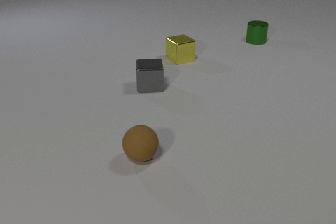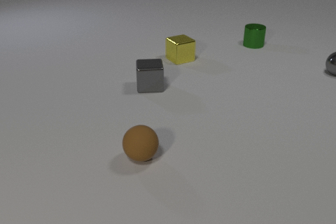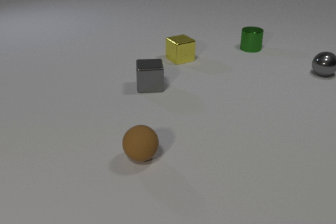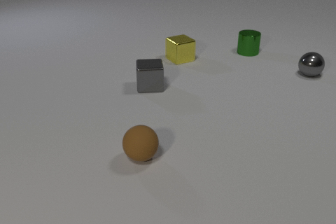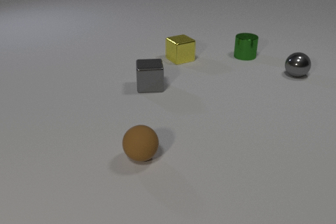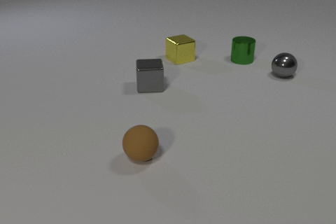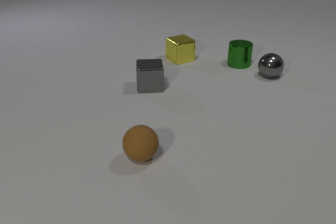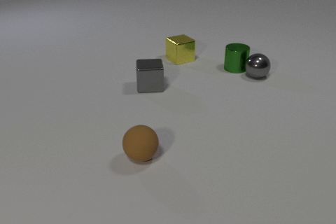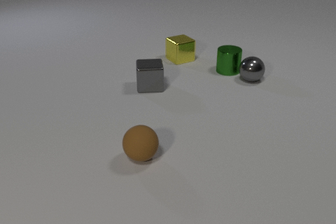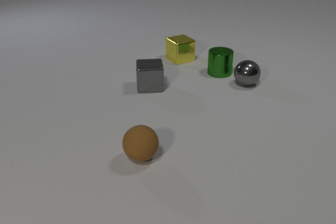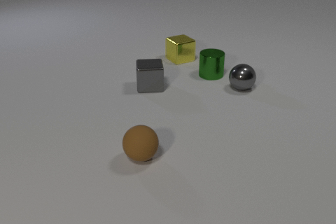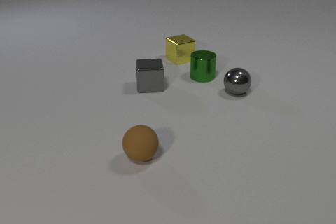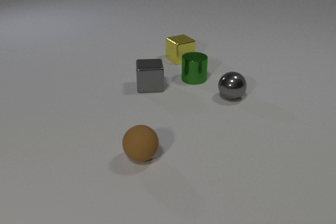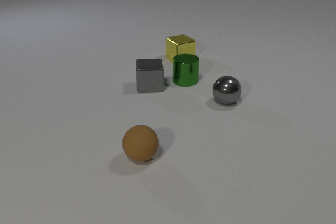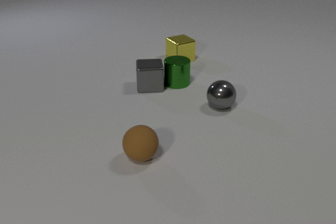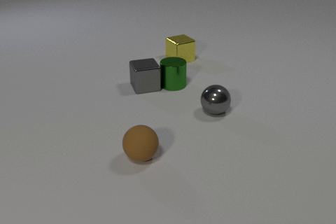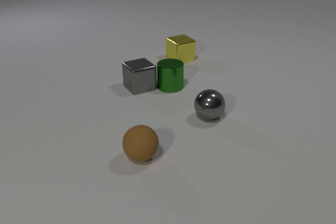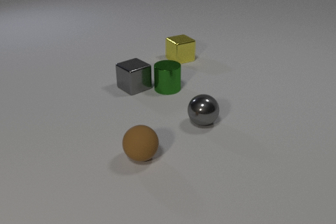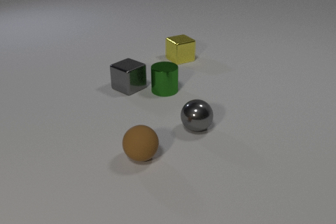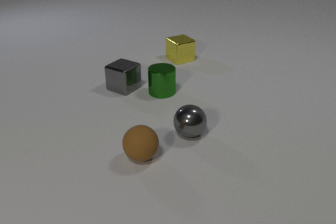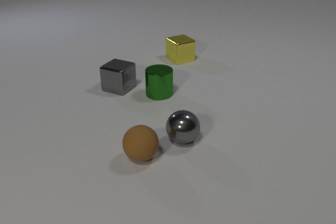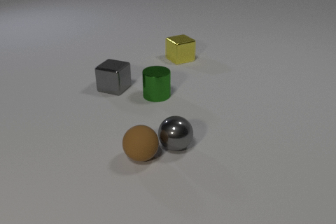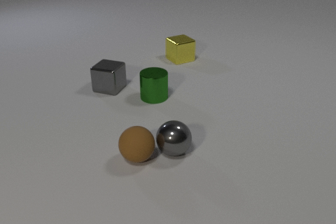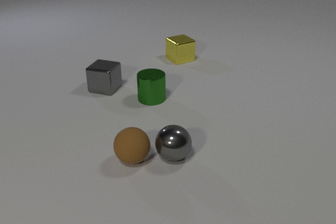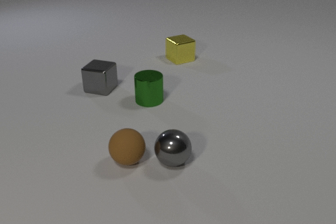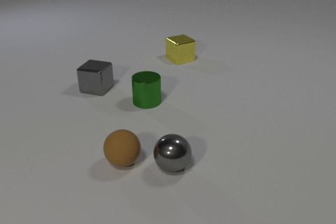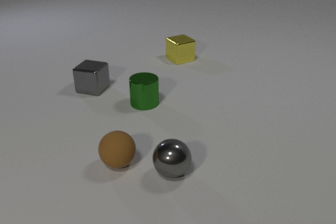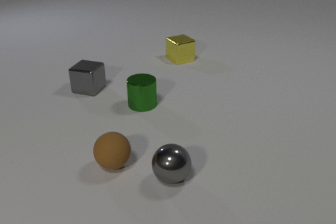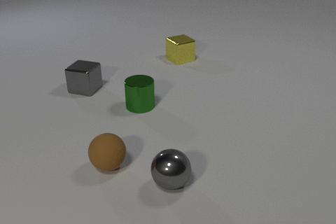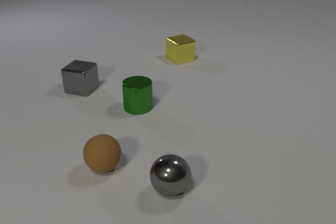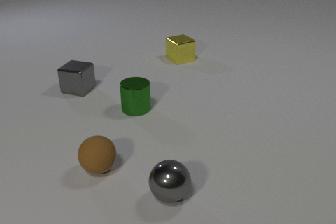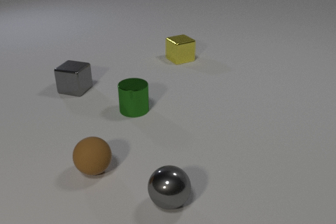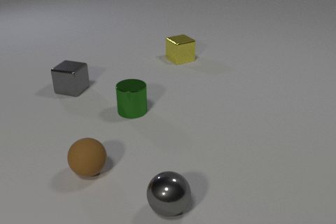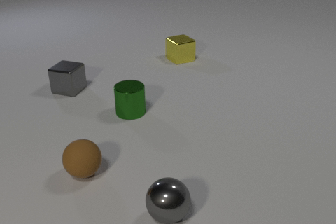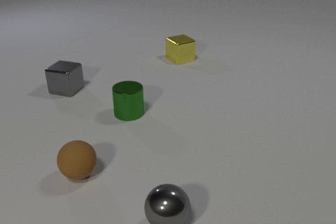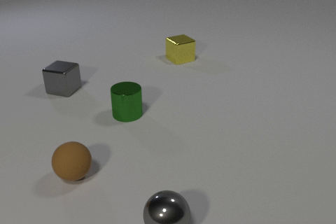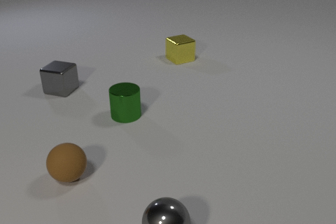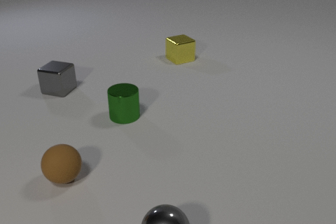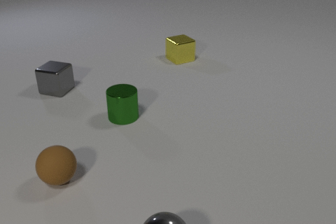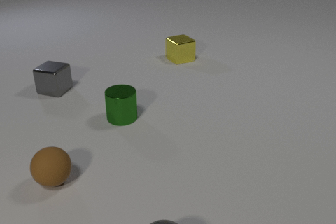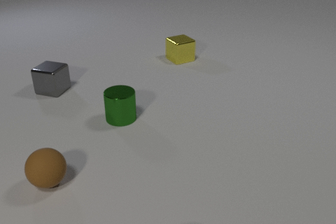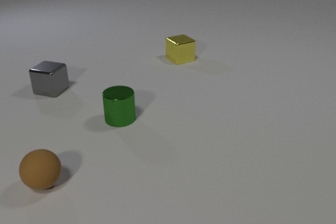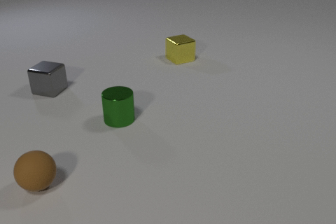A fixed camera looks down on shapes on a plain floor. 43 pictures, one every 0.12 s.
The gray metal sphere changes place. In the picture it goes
toward the camera.
The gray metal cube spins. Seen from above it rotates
counterclockwise.
0.00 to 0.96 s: The gray metal sphere comes in at the right edge, rolls to the left and toward the camera. The green metal cylinder slides toward the camera. The gray metal sphere and the green metal cylinder collide.
0.96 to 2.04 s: The gray metal sphere rolls toward the camera and to the left. The green metal cylinder slides to the left and toward the camera. The gray metal cube slides to the left, spins so that its near face slides to the right, counterclockwise seen from above. The green metal cylinder and the gray metal cube collide.
2.04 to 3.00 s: The gray metal sphere rolls toward the camera. The green metal cylinder slides toward the camera and to the left. The gray metal cube slides to the left, spins counterclockwise seen from above by about 30 degrees, its near face sliding to the right. The brown rubber sphere rolls to the left. The gray metal sphere and the brown rubber sphere collide.
3.00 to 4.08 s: The gray metal sphere rolls toward the camera. The green metal cylinder slides toward the camera and to the left. The gray metal cube slides to the left. The brown rubber sphere rolls to the left.
4.08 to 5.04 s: The gray metal sphere rolls toward the camera, leaves at the bottom edge. The green metal cylinder slides toward the camera and to the left. The gray metal cube slides to the left. The brown rubber sphere rolls to the left.
How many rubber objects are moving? 1.
What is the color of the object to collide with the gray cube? green.
How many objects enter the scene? 1.
